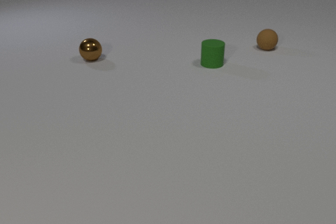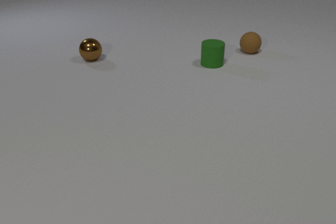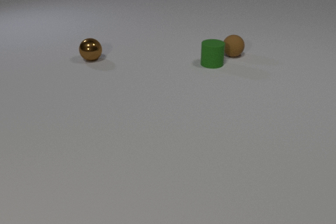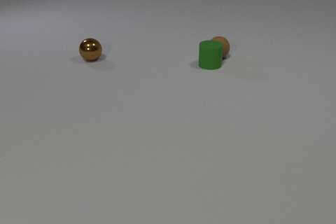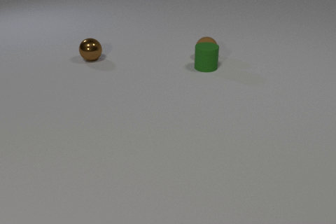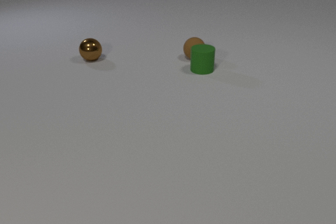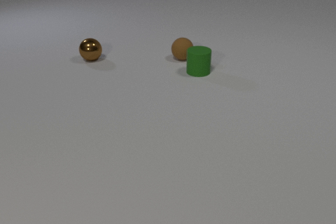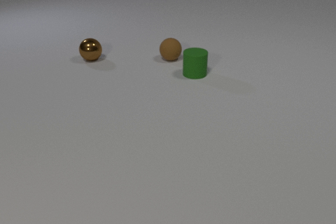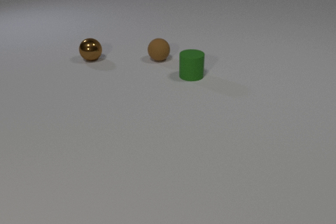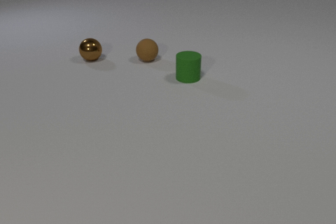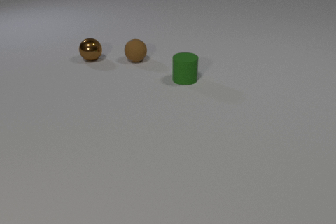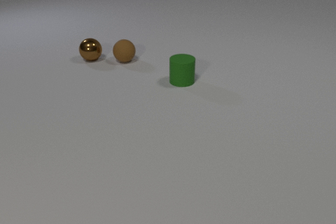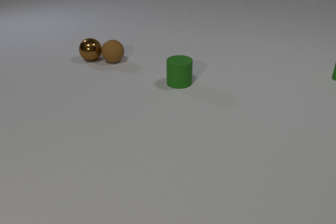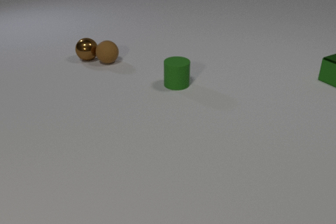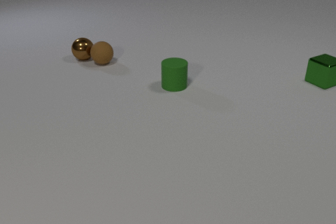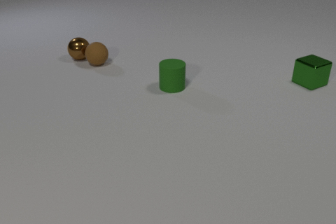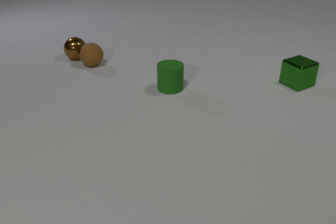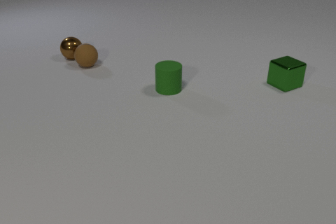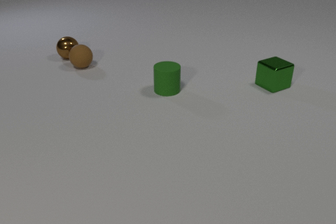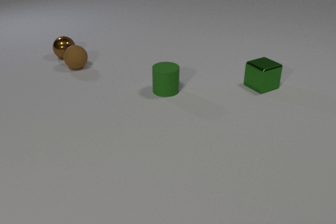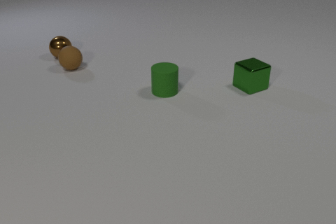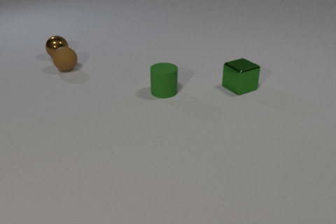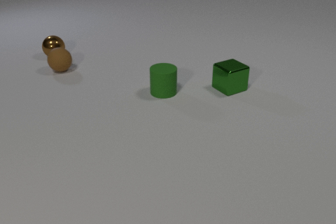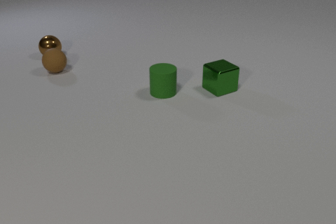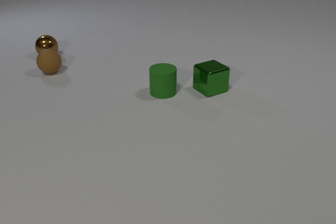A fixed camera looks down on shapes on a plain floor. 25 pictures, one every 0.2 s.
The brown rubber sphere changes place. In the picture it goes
to the left.
The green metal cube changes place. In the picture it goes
to the left.
0.0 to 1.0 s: The brown rubber sphere rolls to the left and toward the camera. The green rubber cylinder slides toward the camera and to the left. The brown rubber sphere and the green rubber cylinder collide.
1.0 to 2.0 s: The brown rubber sphere rolls to the left. The green rubber cylinder slides toward the camera and to the left.
2.0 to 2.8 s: The brown rubber sphere rolls to the left. The green rubber cylinder slides toward the camera and to the left. The brown metal sphere rolls to the left. The green metal cube comes in at the right edge, slides to the left and toward the camera. The brown rubber sphere and the brown metal sphere collide.
2.8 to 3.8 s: The brown rubber sphere rolls to the left. The green rubber cylinder slides toward the camera and to the left. The brown metal sphere rolls to the left and away from the camera. The green metal cube slides to the left and toward the camera.
3.8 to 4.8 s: The brown rubber sphere rolls to the left. The brown metal sphere rolls to the left and away from the camera. The green metal cube slides to the left.
What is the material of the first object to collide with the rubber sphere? rubber.
How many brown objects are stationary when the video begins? 1.
What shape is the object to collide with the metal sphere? sphere.
